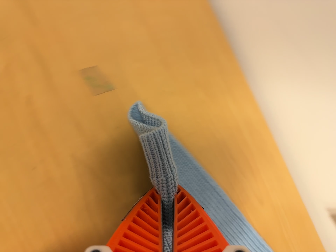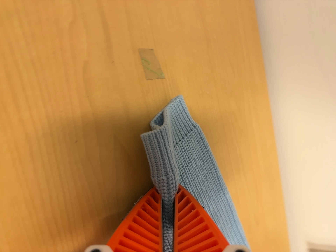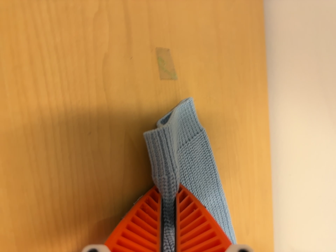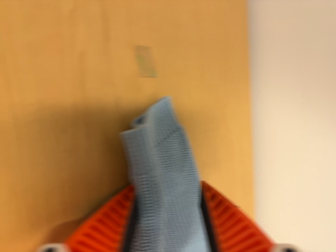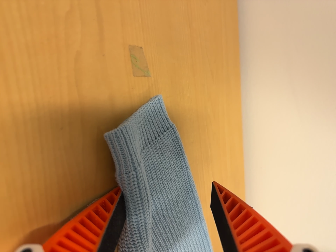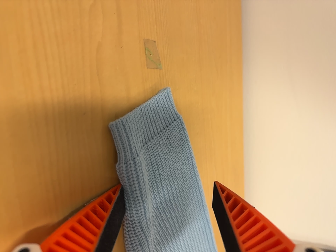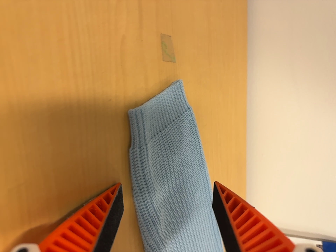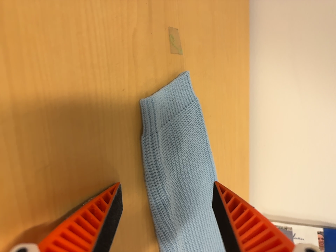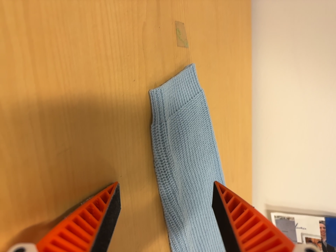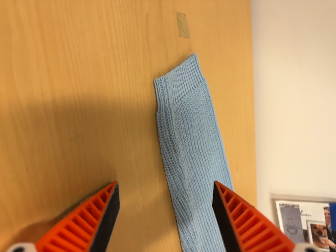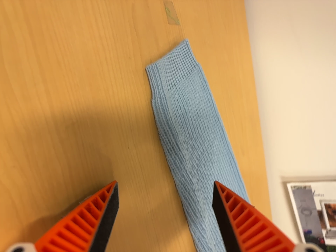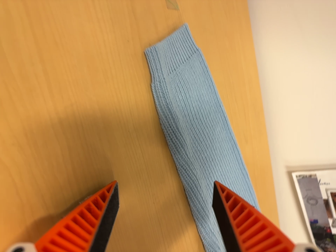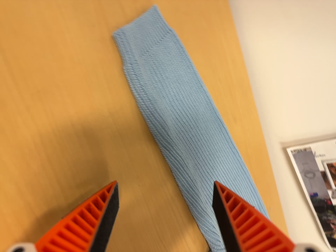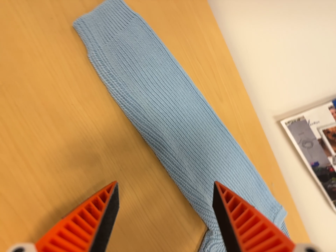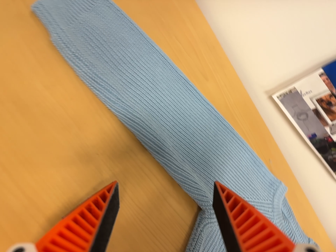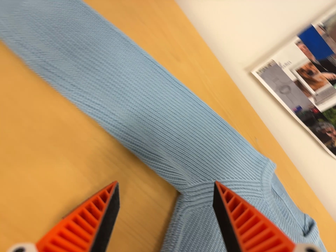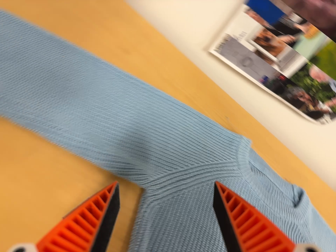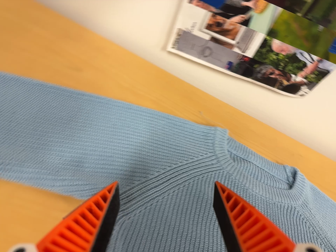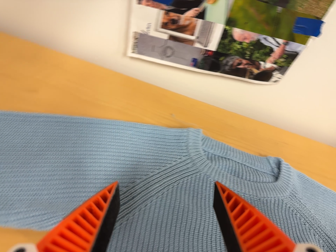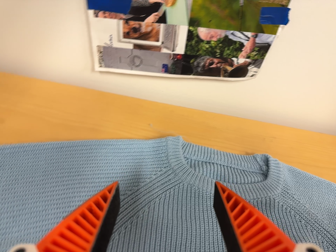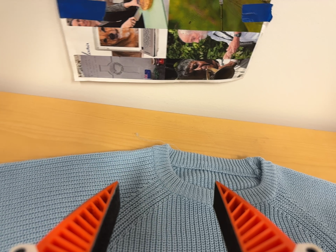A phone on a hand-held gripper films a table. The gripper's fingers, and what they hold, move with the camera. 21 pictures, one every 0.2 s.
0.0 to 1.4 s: The camera pans to its right by about 15 degrees. It travels to its left, about 10 cm. It rolls about its line of sight by about 20 degrees, and the scene rotates clockwise.
1.4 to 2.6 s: The camera travels toward the bottom of its view and to its right, about 12 cm, so close, fixed things drift upward. It rolls about its line of sight by about 20 degrees, and the scene rotates counterclockwise.
2.6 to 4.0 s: The camera travels to its right, about 30 cm, so close, fixed things drift to the left. It rolls about its line of sight by about 55 degrees, and the scene rotates counterclockwise.
The film runs backward here.
